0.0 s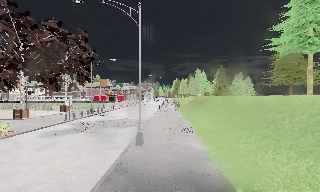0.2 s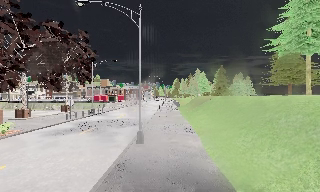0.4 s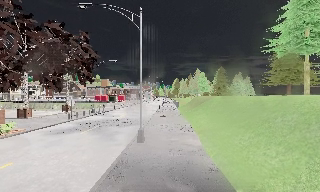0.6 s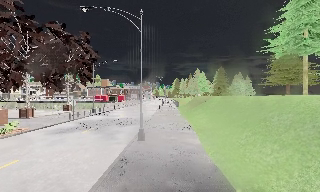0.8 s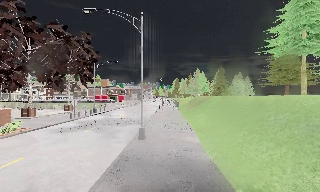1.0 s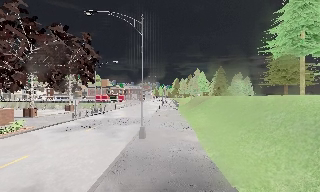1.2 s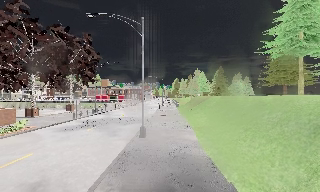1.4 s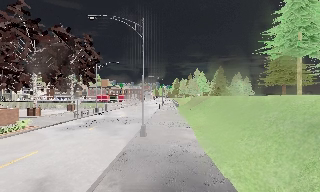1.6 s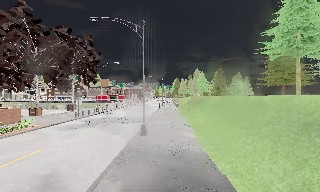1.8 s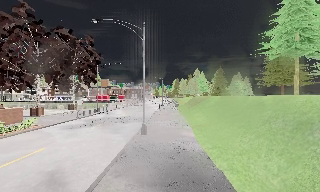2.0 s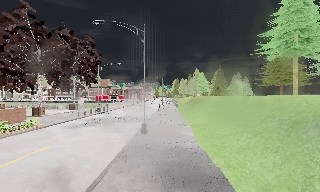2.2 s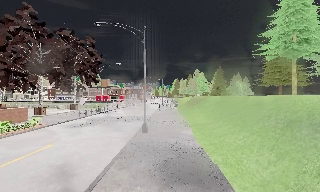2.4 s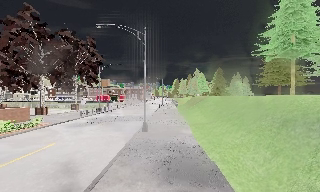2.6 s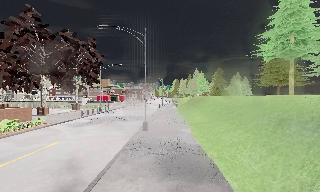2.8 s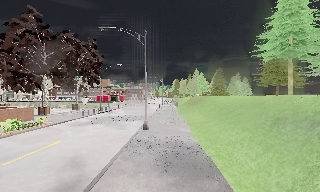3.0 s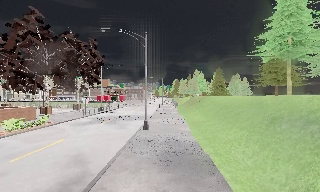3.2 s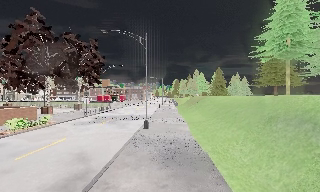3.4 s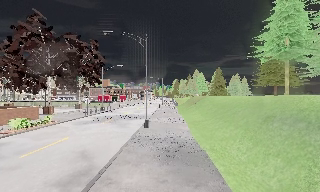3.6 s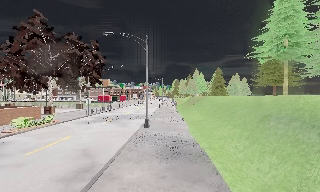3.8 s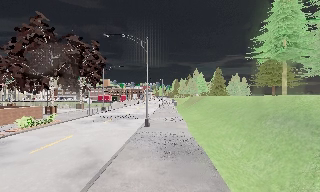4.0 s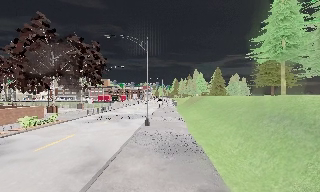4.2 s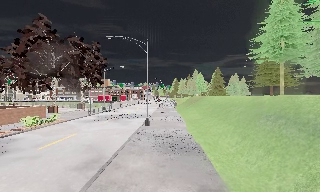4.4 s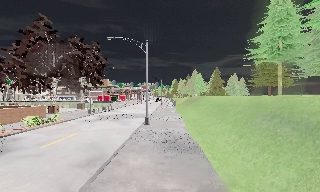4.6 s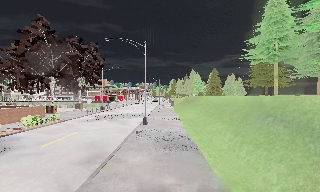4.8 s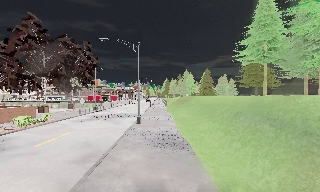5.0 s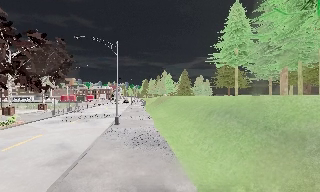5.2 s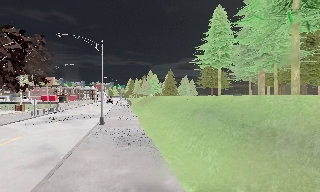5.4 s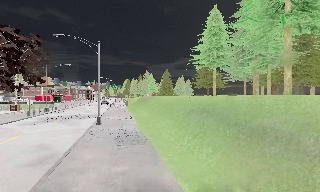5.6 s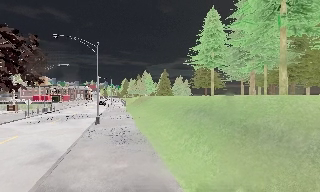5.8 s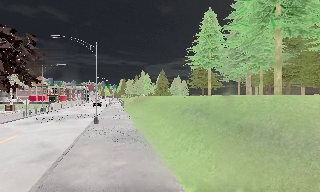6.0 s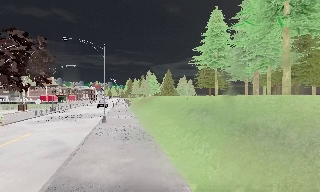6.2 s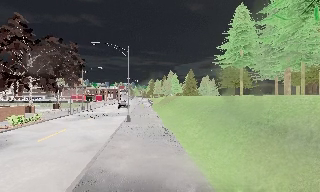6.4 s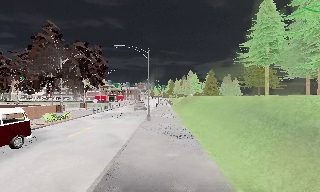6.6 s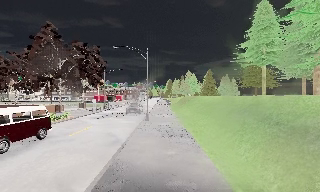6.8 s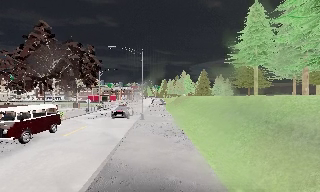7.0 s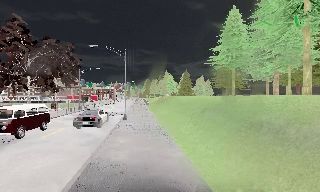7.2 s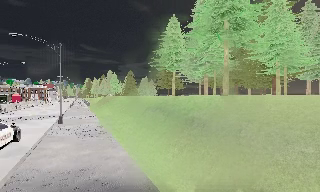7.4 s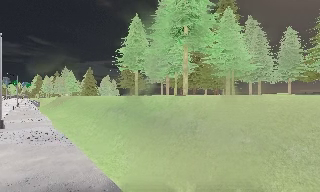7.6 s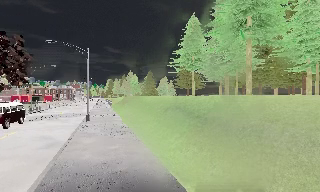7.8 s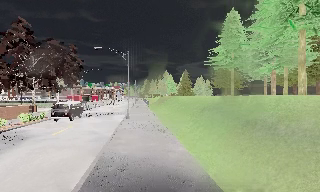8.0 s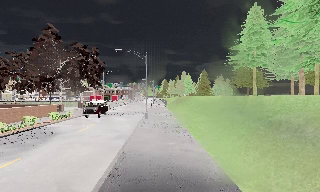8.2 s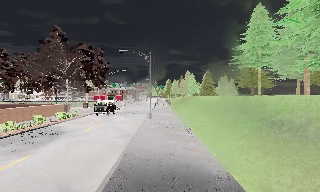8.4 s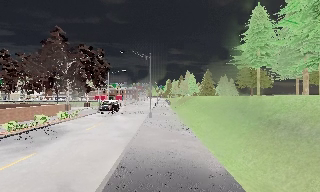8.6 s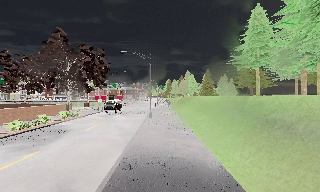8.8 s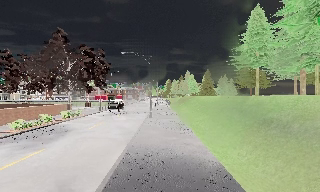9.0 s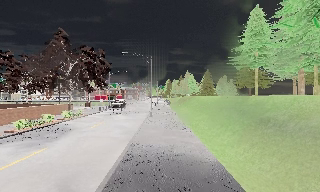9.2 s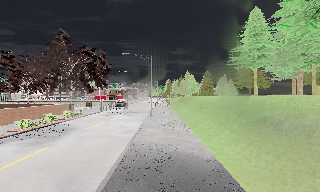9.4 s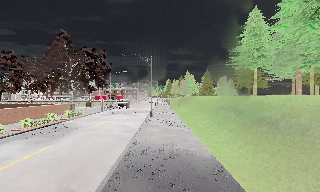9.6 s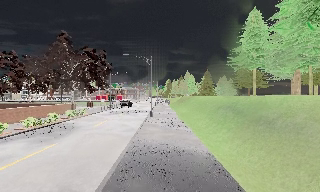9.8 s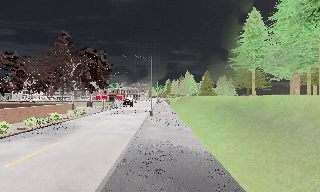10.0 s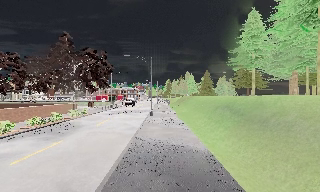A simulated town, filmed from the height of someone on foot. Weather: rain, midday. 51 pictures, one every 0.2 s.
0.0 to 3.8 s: The camera travels backward, about 5 m, so what stands in front gets smaller.
3.8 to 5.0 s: The scene slides to the left, as the camera pans about 10 degrees to its right. It travels backward, about 1.5 m, so what stands in front gets smaller.
5.0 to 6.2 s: The camera travels backward, about 1.5 m, so what stands in front gets smaller.
6.2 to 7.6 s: The camera pans to its right, which is clockwise from overhead, by about 15 degrees. It travels backward, about 1.5 m, so what stands in front gets smaller.
7.6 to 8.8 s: The camera swings to its left by about 20 degrees, and the scene slides to the right. It travels backward, about 1.5 m, so what stands in front gets smaller.
8.8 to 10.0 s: The camera travels backward, about 1.5 m, so what stands in front gets smaller.
The film runs backward here.
